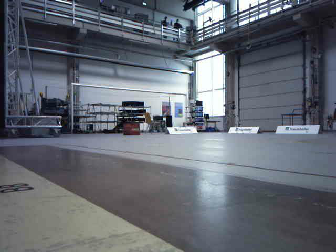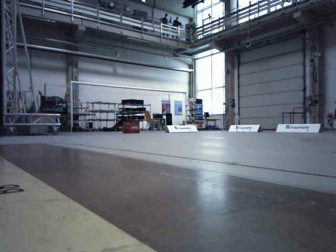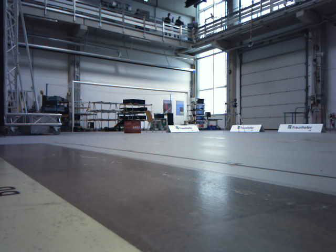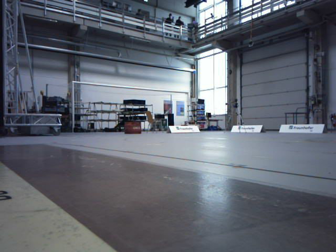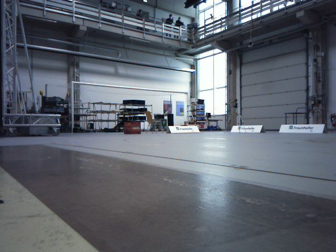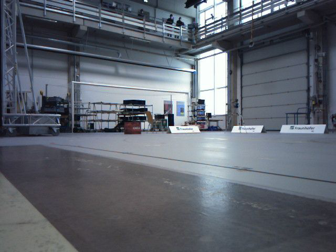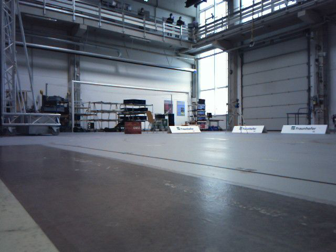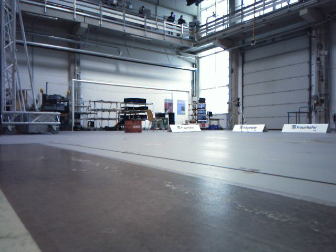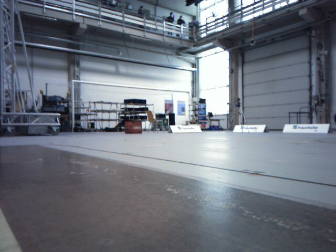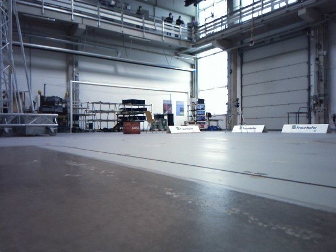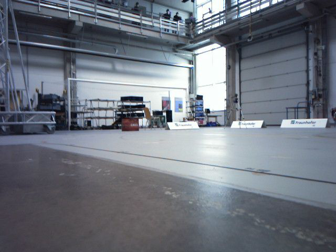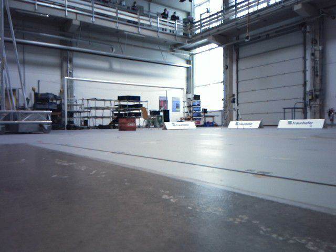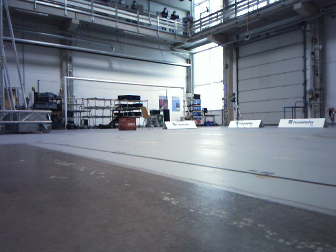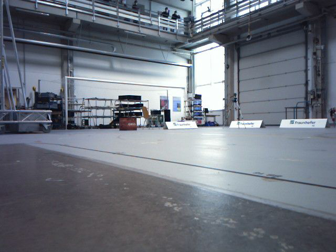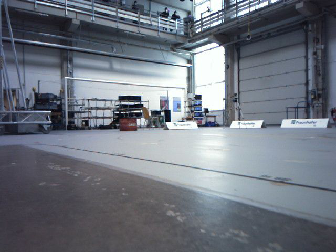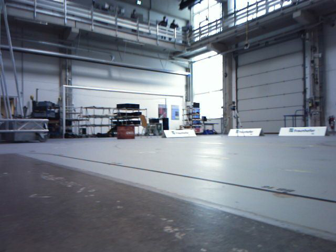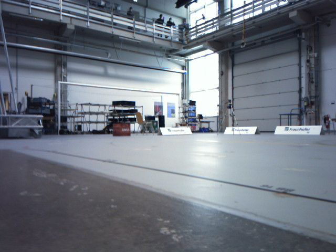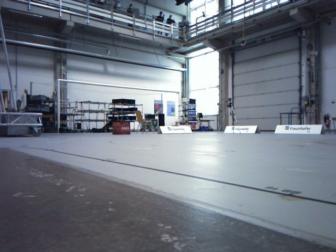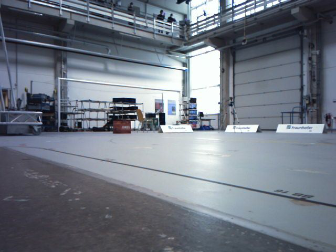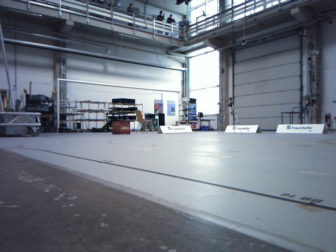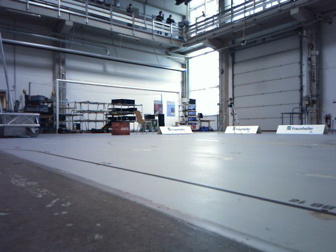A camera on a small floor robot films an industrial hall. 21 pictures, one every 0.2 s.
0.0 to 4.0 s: The camera travels forward, about 0.8 m, so what stands in front looms larger.
The film runs forward here.
